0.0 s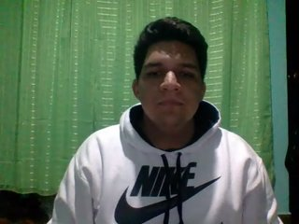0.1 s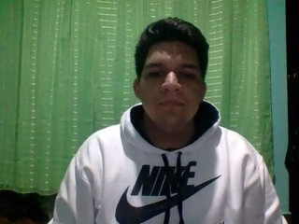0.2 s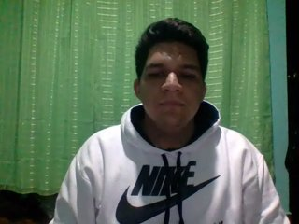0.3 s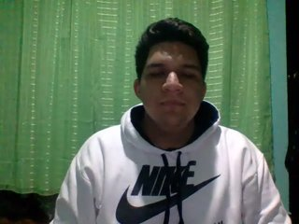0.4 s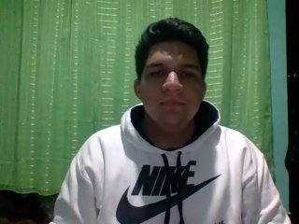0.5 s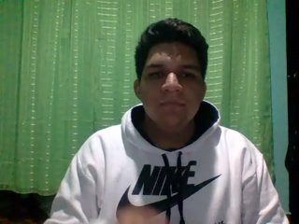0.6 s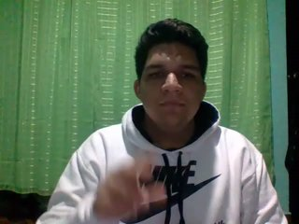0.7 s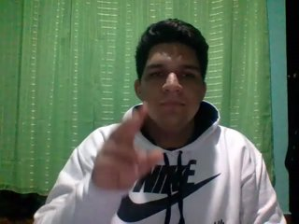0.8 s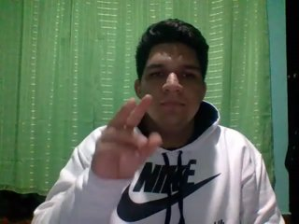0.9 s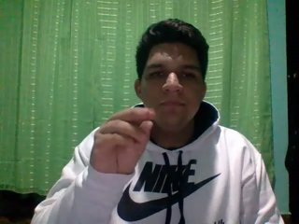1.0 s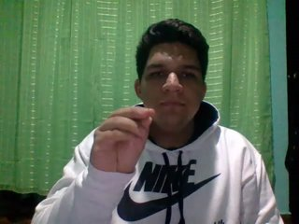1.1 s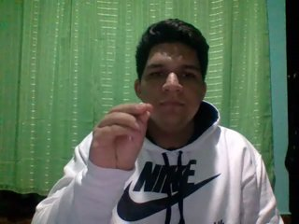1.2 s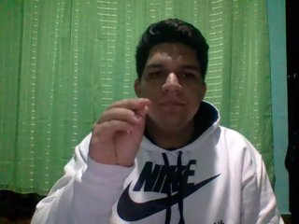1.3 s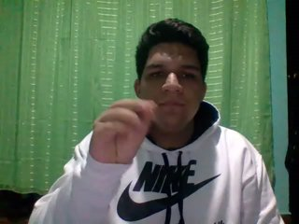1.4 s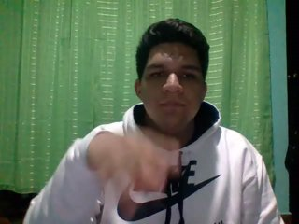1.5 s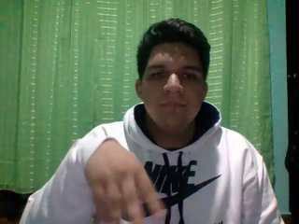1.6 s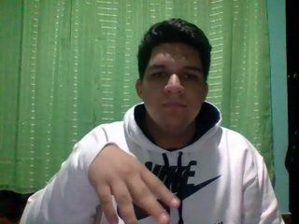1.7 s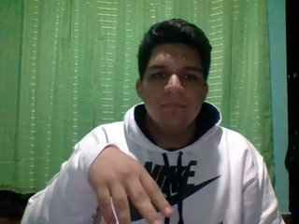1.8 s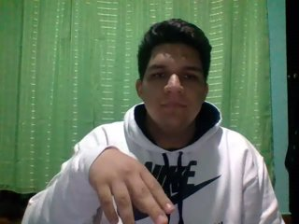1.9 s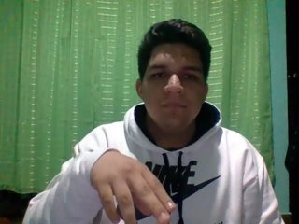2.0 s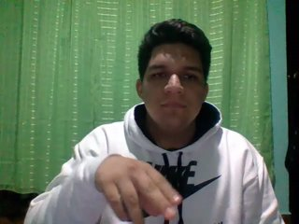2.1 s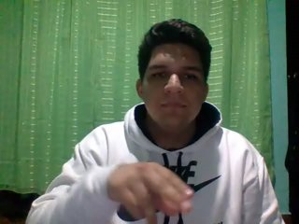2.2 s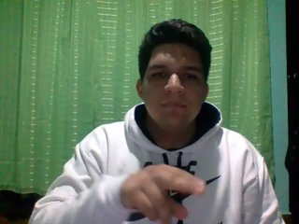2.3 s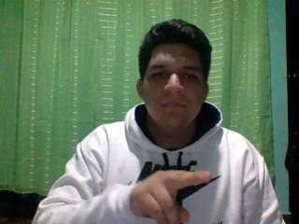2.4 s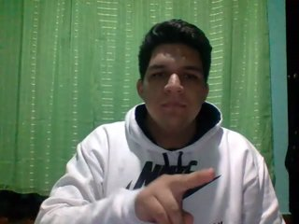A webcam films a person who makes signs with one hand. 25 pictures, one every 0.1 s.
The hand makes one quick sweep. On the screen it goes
downward.
0.0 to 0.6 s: Non-gesture.
0.7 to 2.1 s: On the screen the hand sweeps downward. The name of the sign: Throw down.
